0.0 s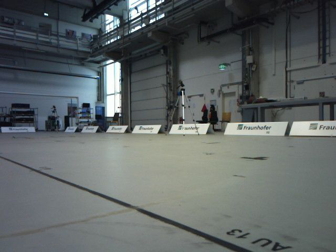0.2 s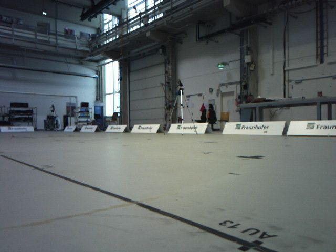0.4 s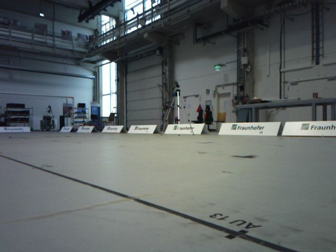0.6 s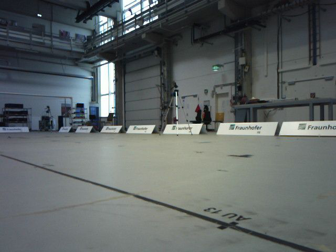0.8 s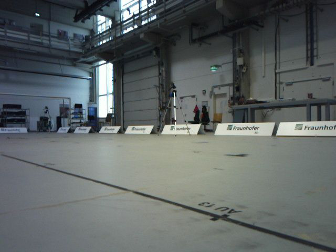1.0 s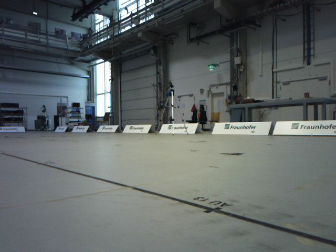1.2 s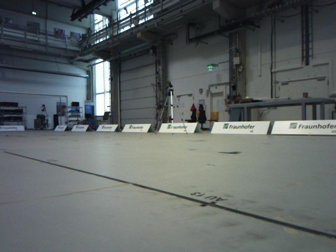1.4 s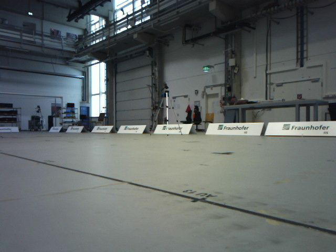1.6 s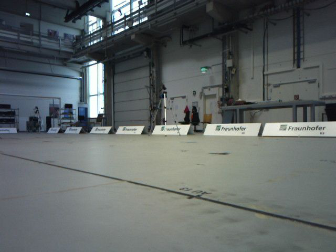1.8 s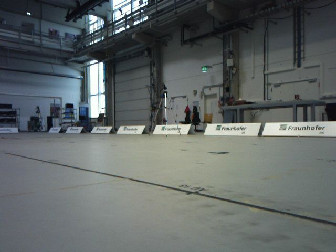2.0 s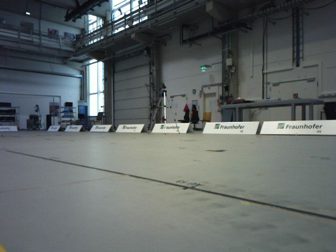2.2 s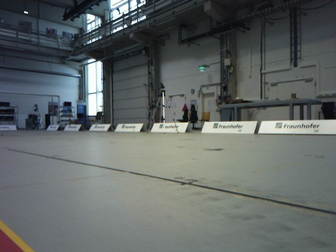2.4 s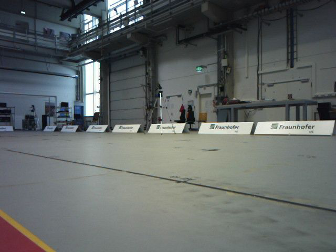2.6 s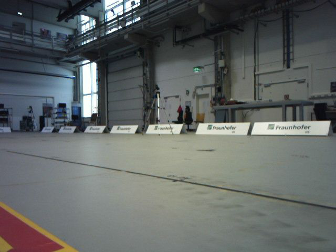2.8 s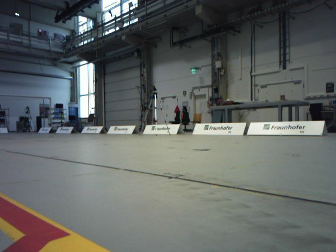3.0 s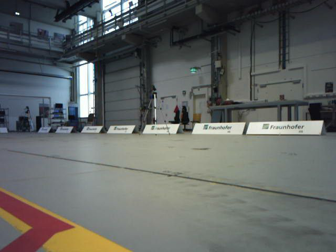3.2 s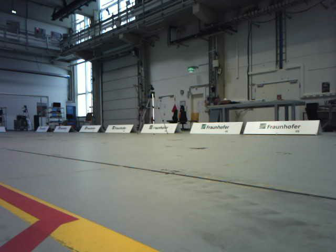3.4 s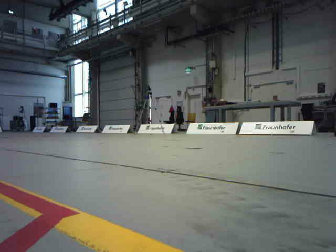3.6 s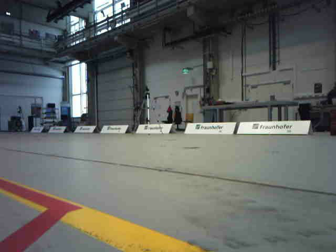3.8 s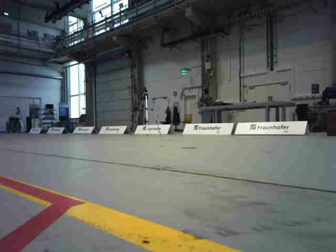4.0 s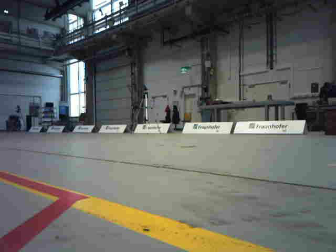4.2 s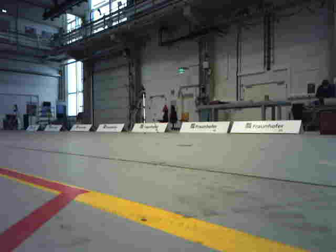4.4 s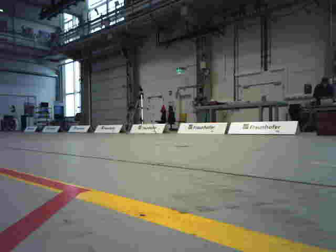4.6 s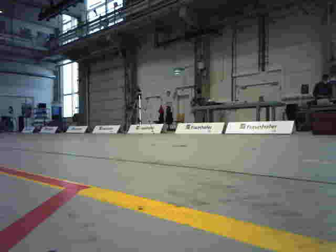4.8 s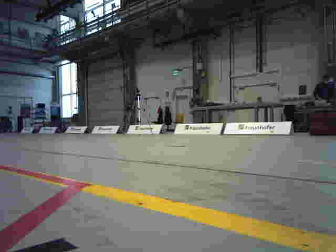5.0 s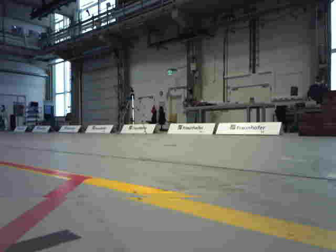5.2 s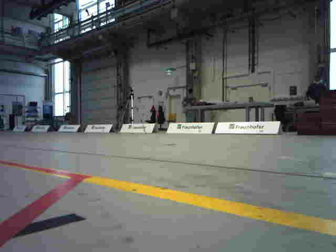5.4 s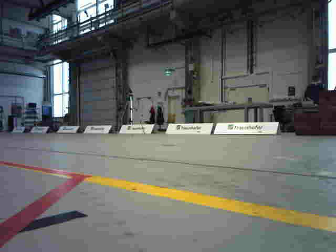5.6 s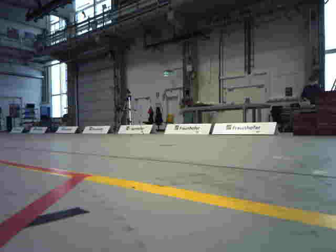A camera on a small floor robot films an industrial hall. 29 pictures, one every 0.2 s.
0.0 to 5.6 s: The camera swings to its right by about 10 degrees, and the scene slides to the left. It travels backward, about 1.2 m, so what stands in front gets smaller.
The film runs backward here.
